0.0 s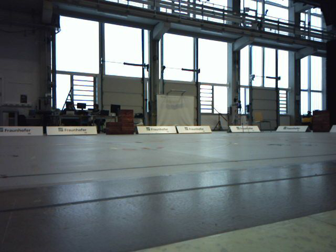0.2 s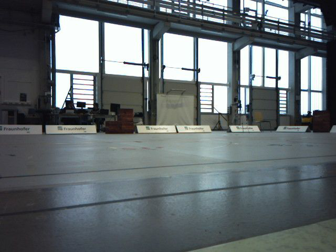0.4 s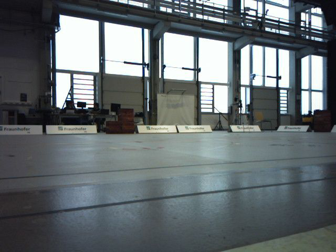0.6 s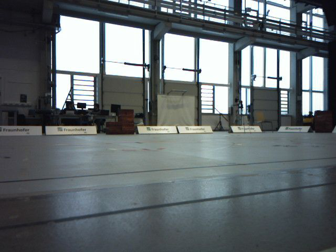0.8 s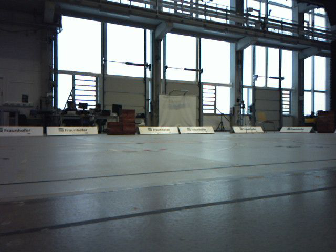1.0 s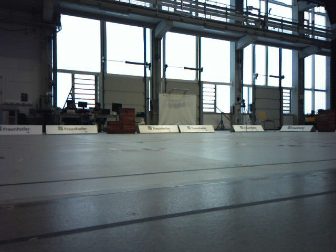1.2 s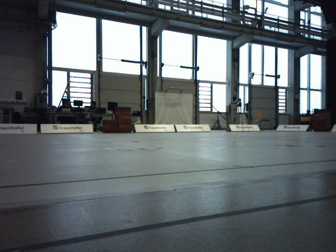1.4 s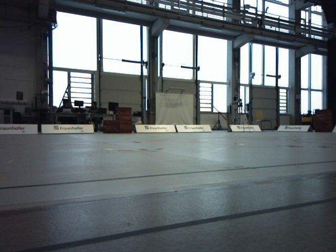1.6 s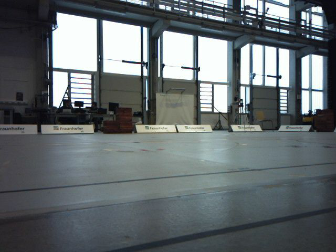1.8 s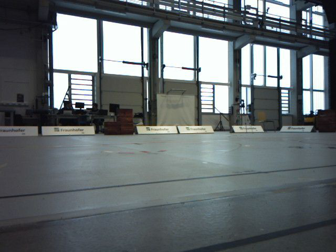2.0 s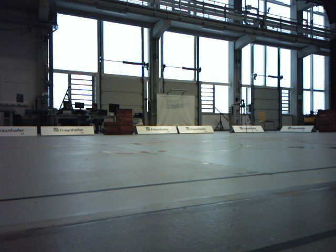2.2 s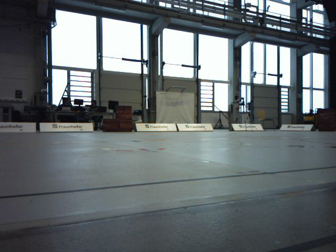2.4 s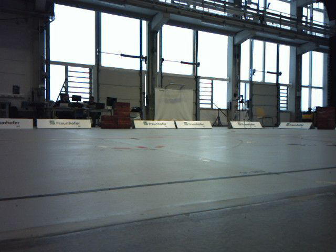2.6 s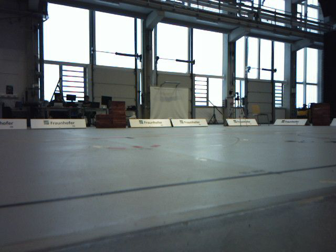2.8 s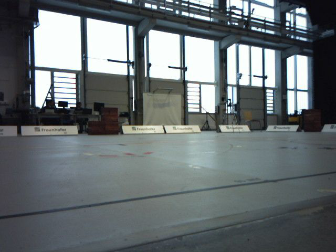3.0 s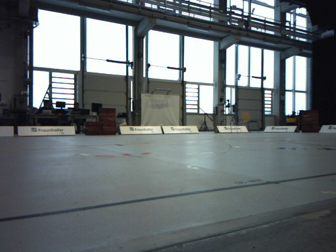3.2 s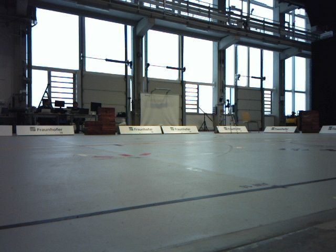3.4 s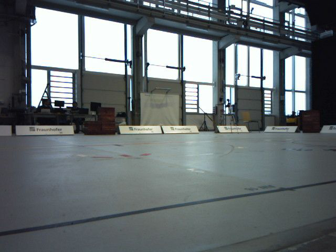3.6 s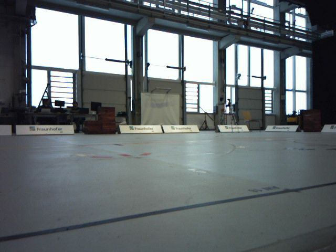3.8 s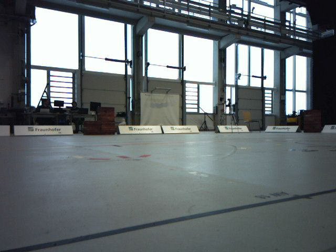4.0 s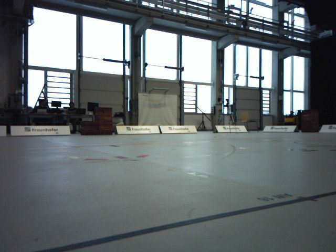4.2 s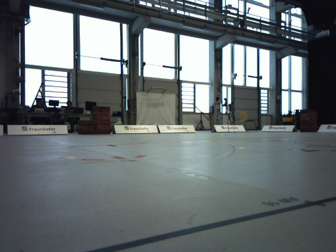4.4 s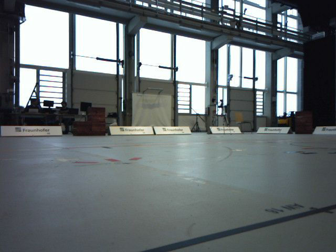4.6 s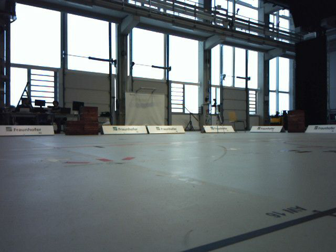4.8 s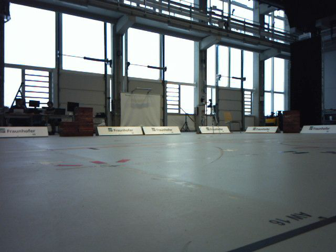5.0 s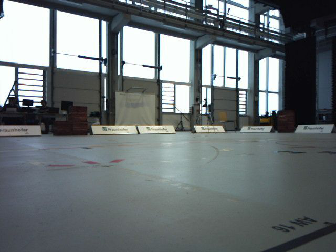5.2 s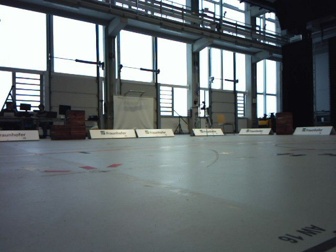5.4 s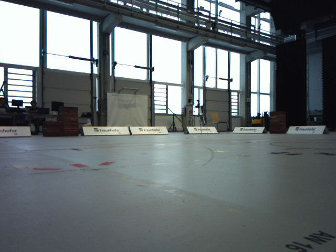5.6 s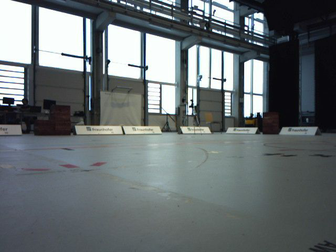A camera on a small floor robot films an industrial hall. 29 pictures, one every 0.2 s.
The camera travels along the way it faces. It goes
forward.
0.0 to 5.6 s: The camera pans to its right, which is clockwise from overhead, by about 10 degrees. It travels forward, about 1.2 m, so what stands in front looms larger.
The film runs forward here.
